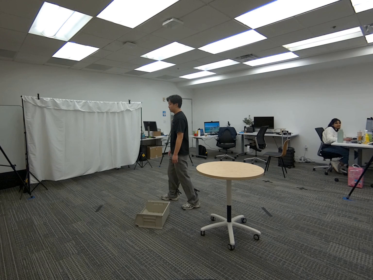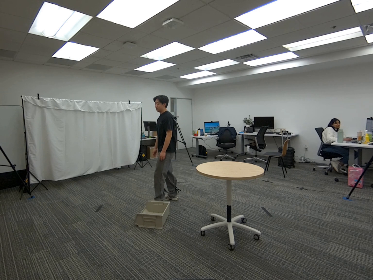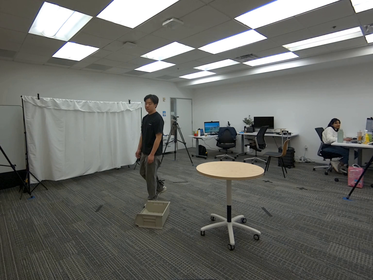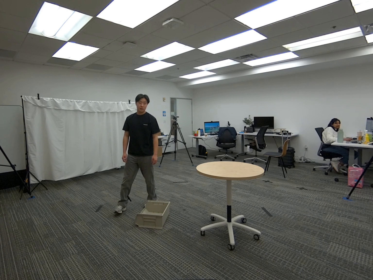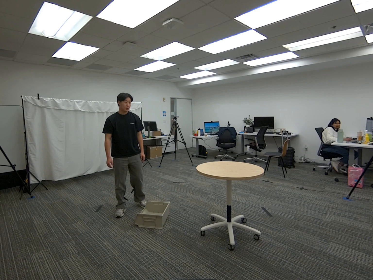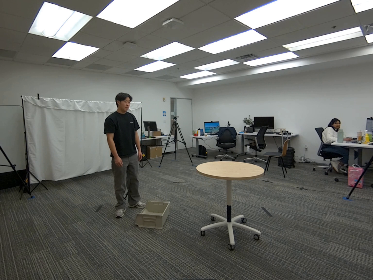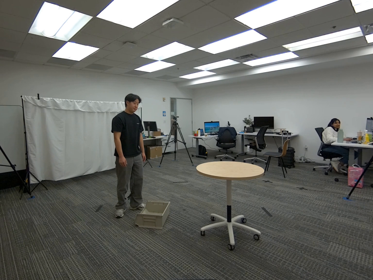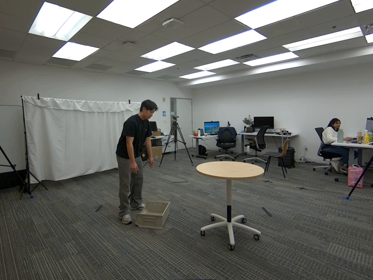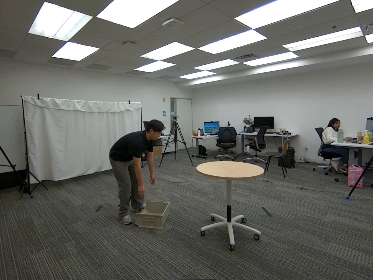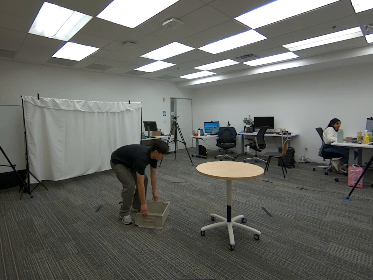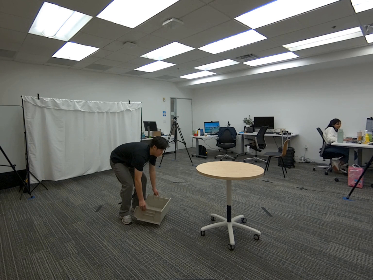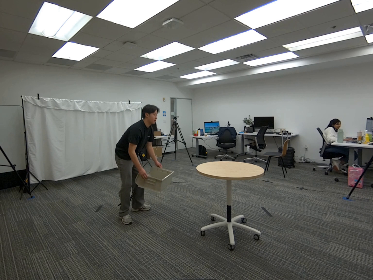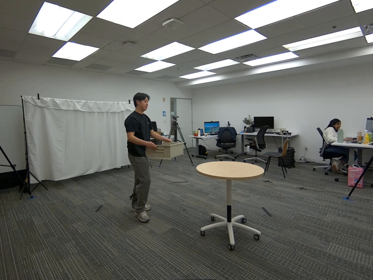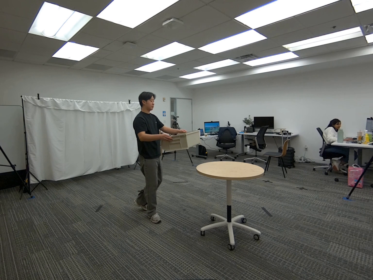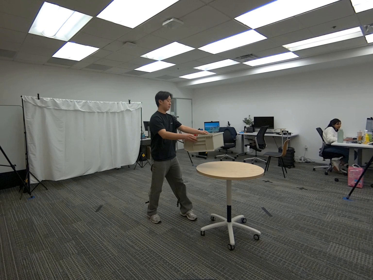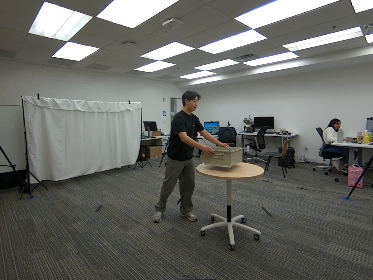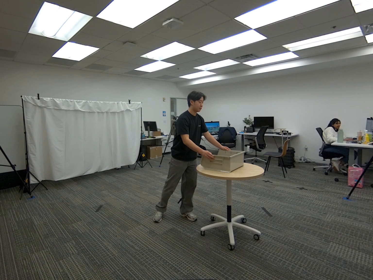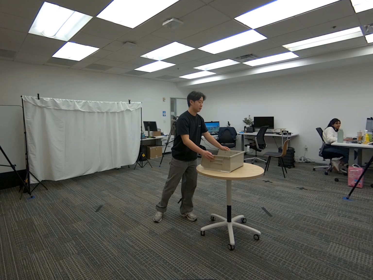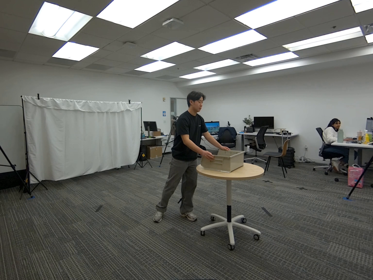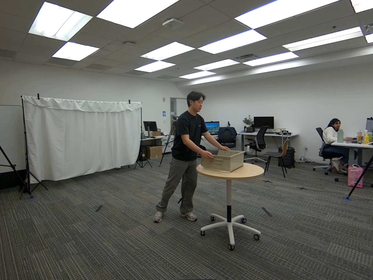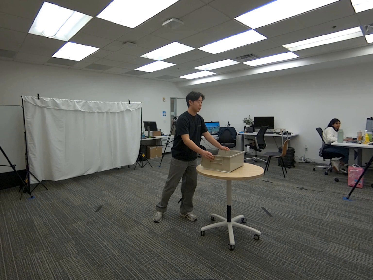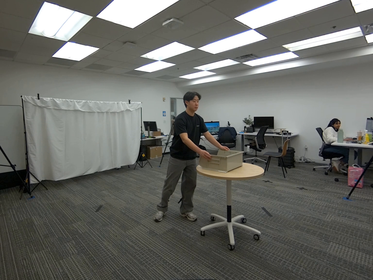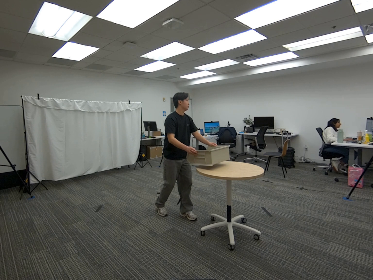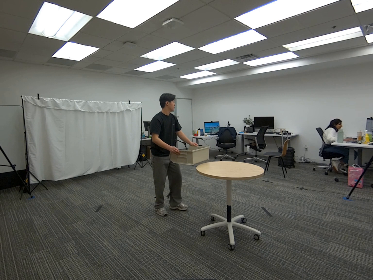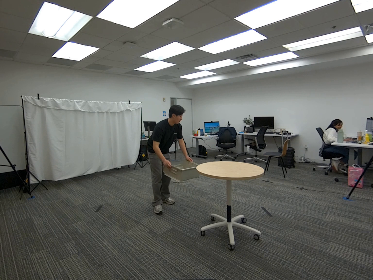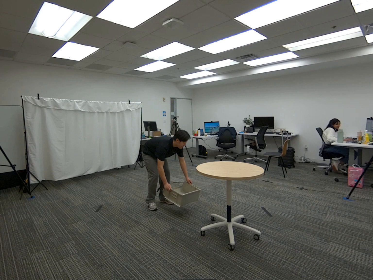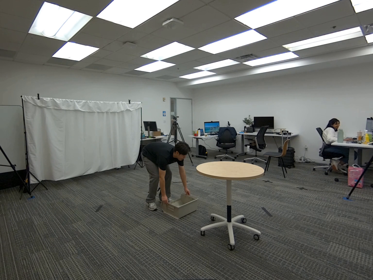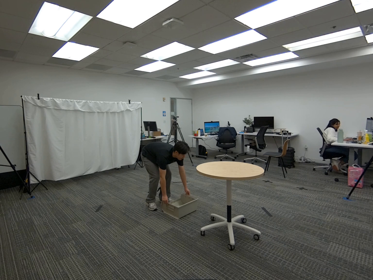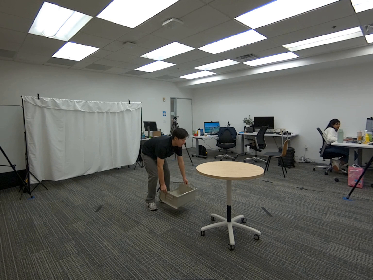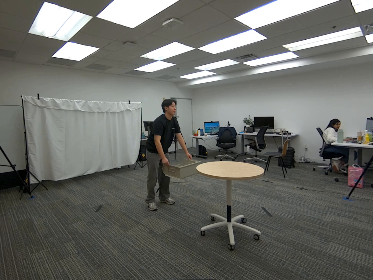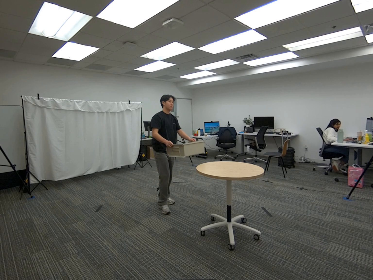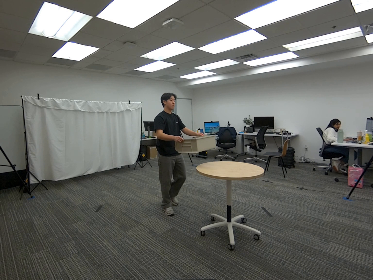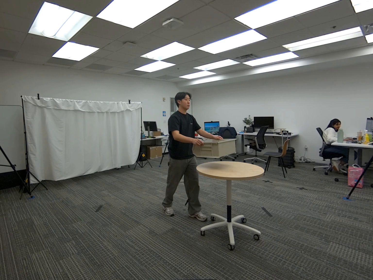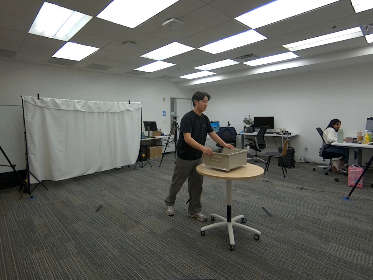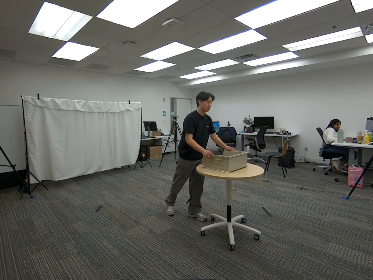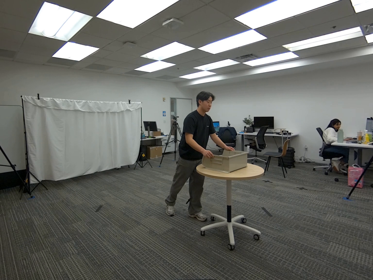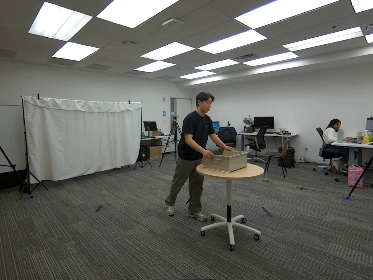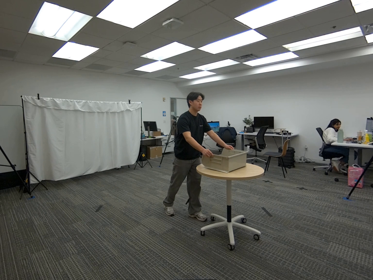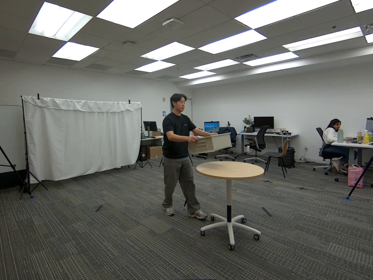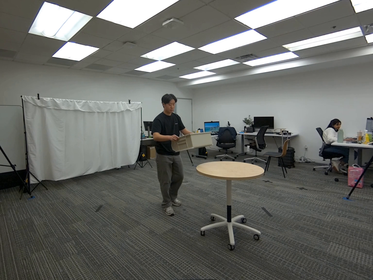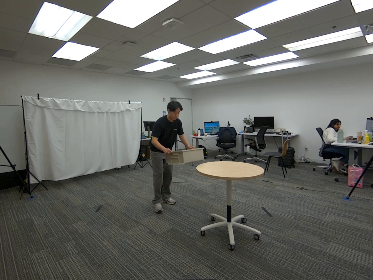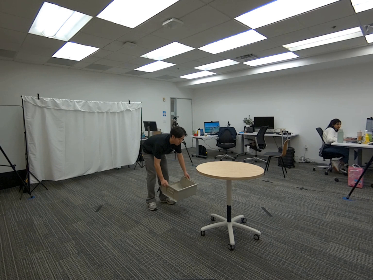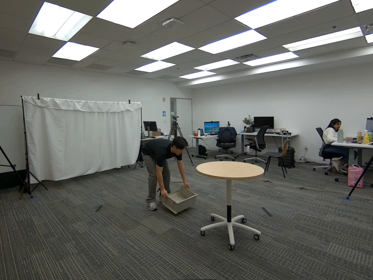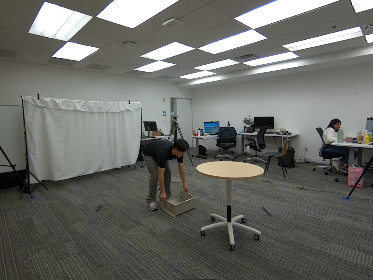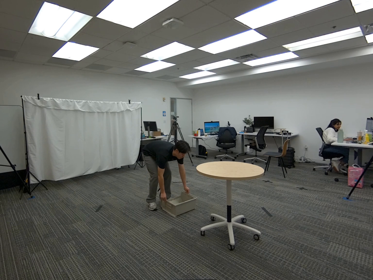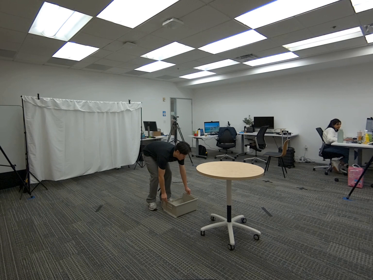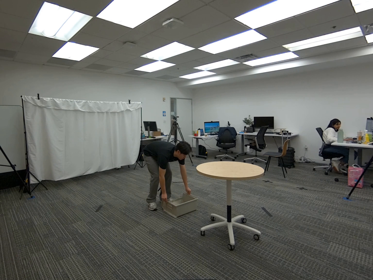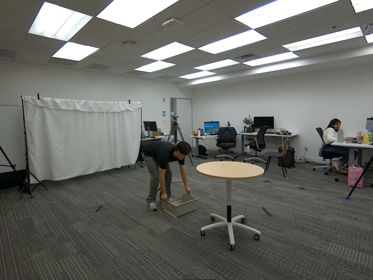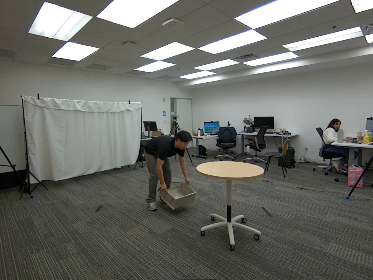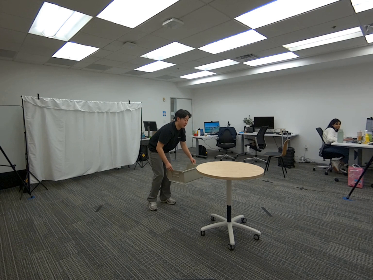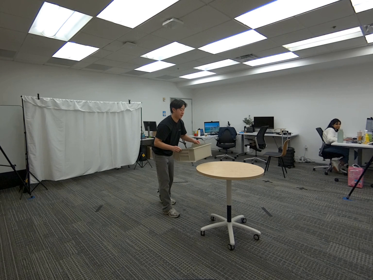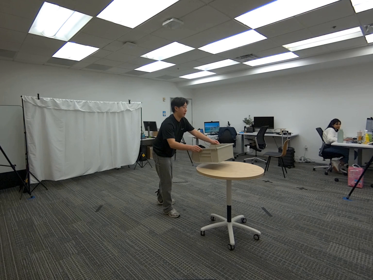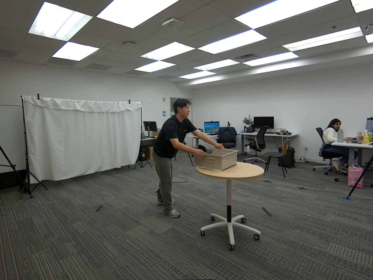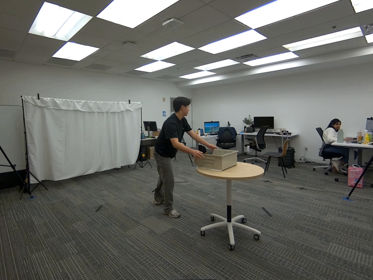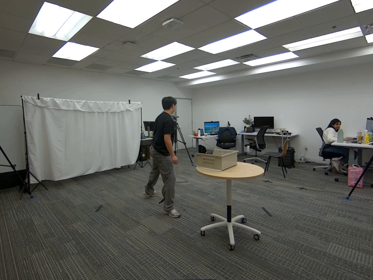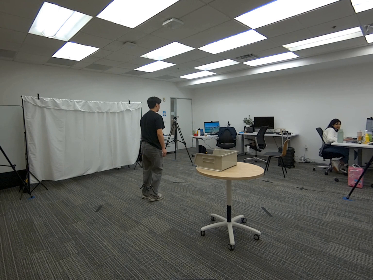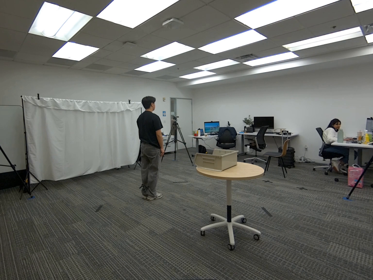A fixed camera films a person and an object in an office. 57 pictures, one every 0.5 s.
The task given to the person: Walk to the beige bin on the ground, pick it up with both hands, and place it on the table. Without letting go, repeatedly pick and place the bin on the table until the sequence ends.
